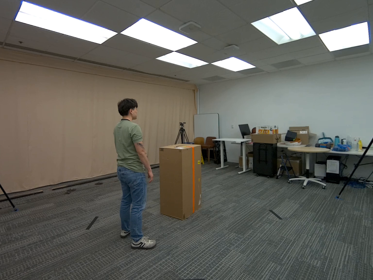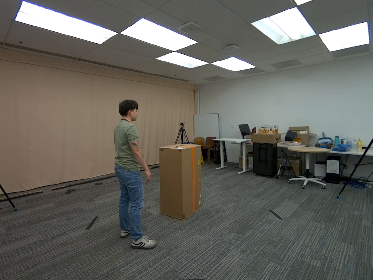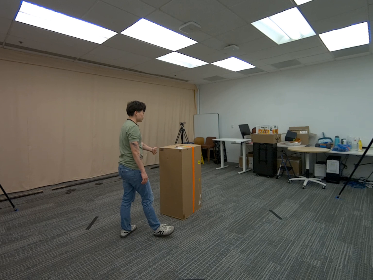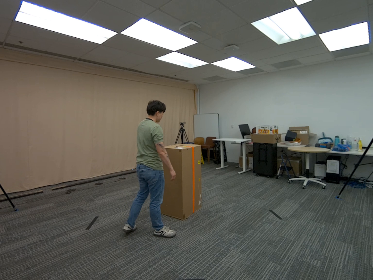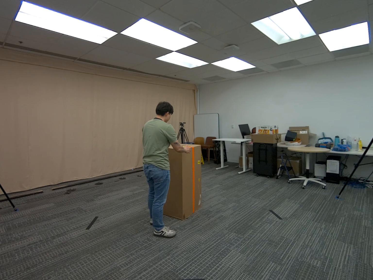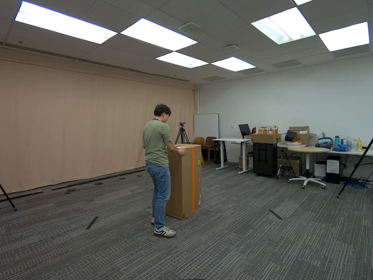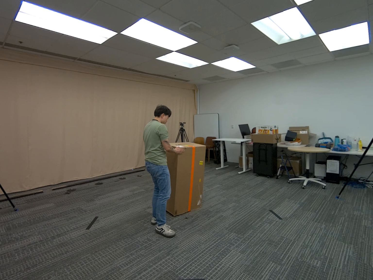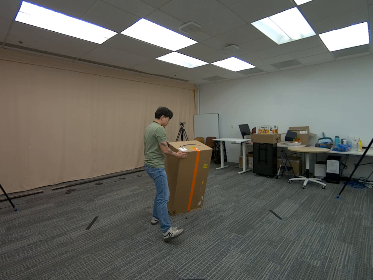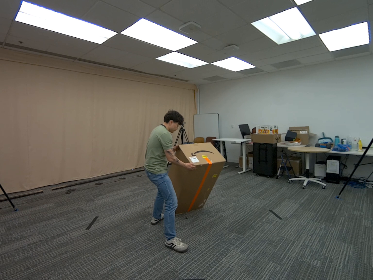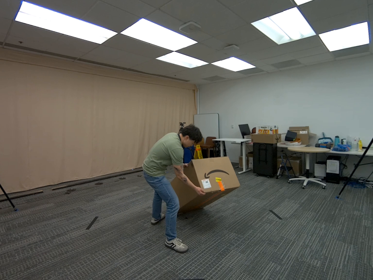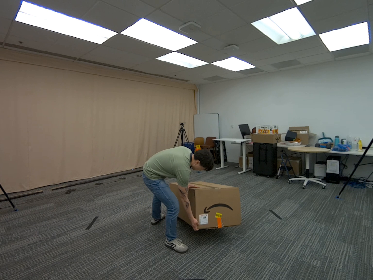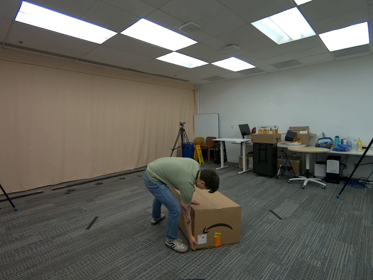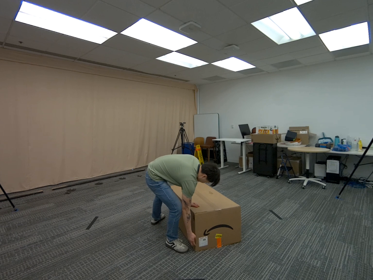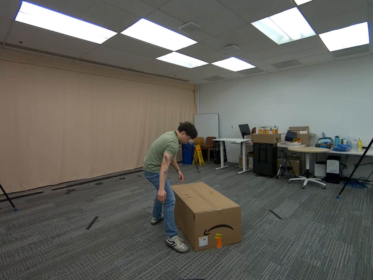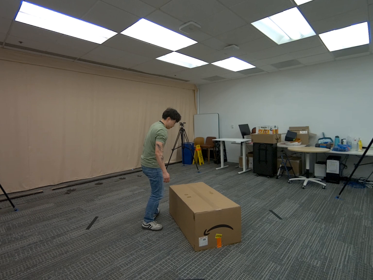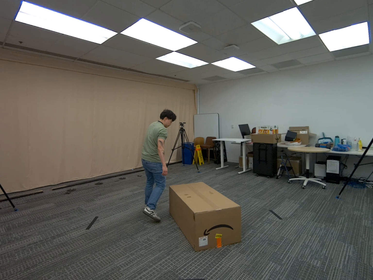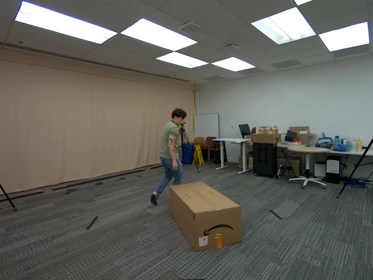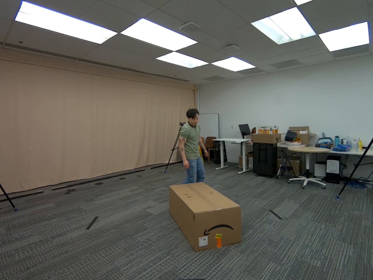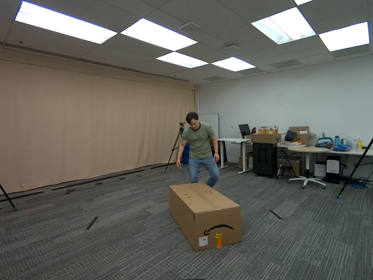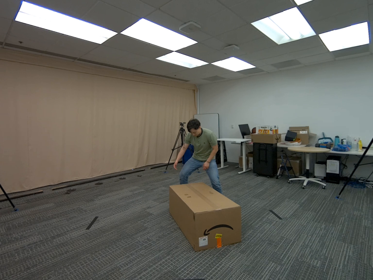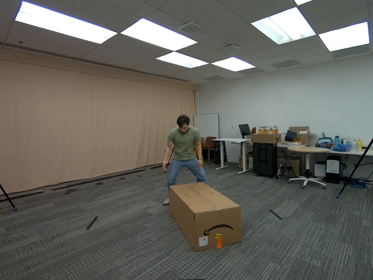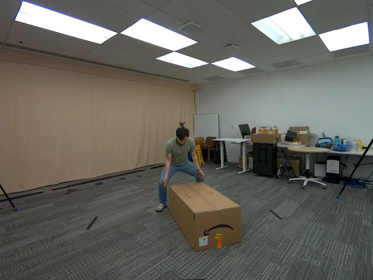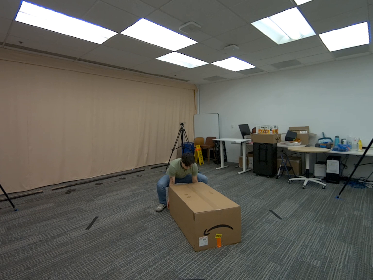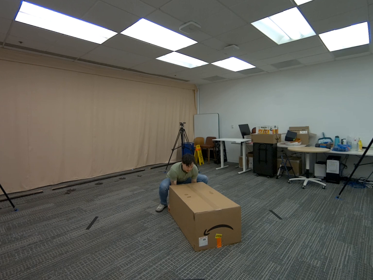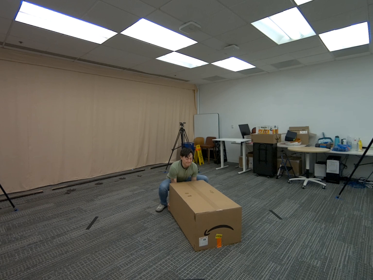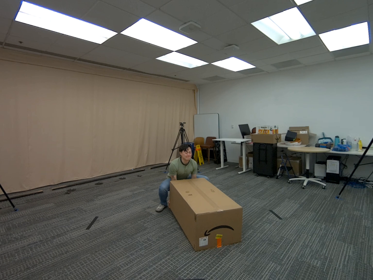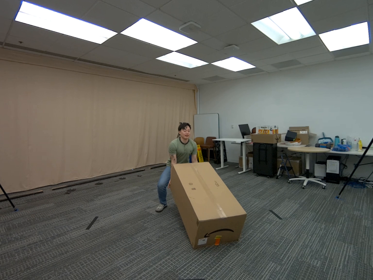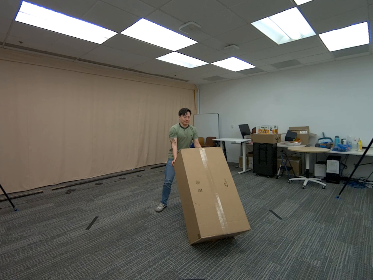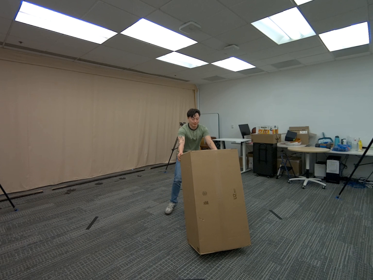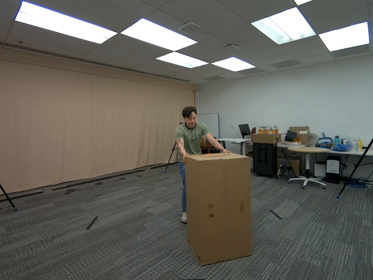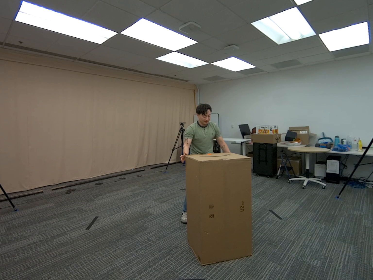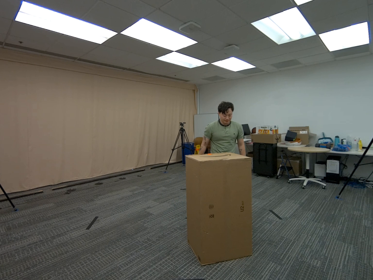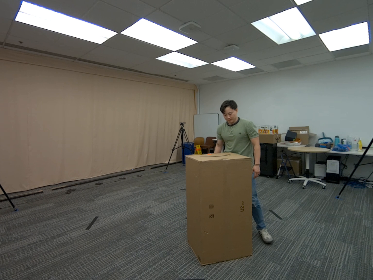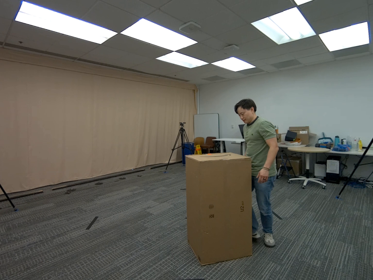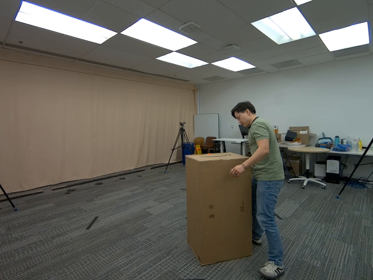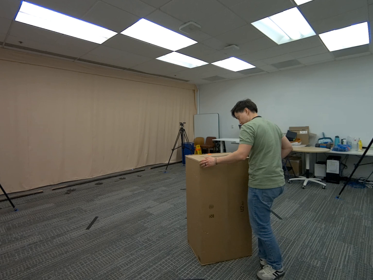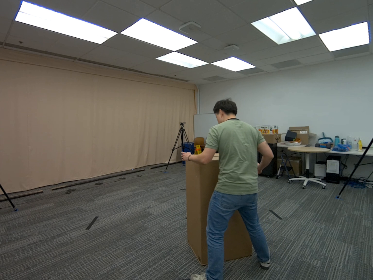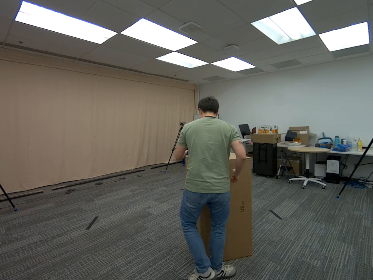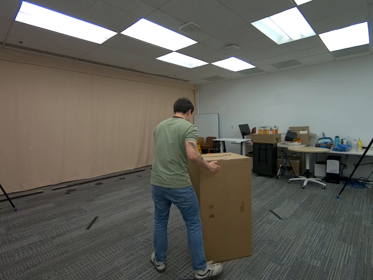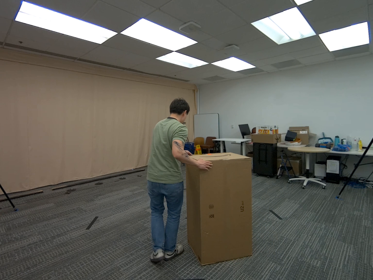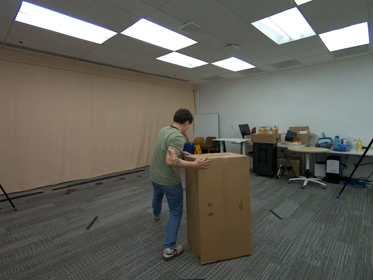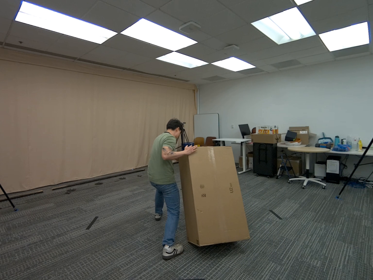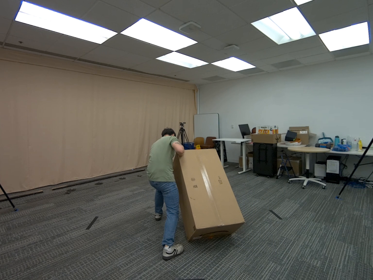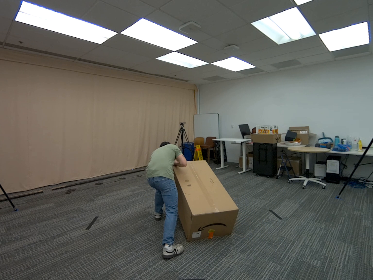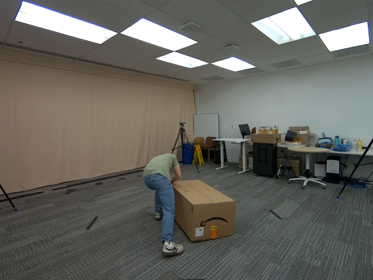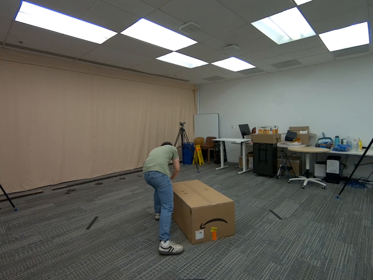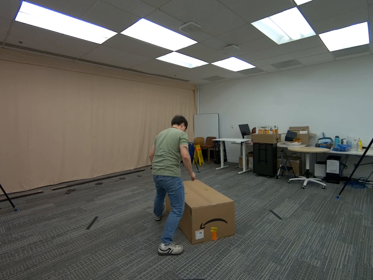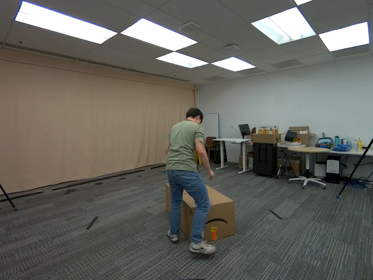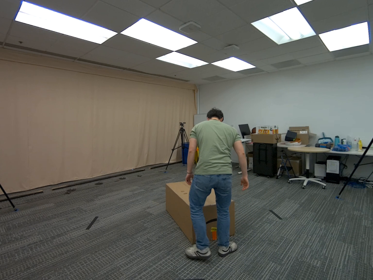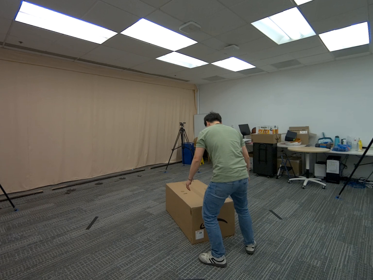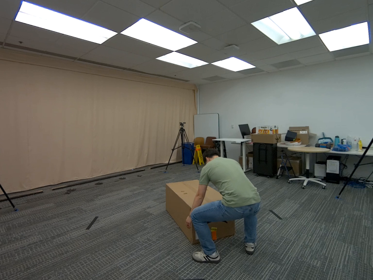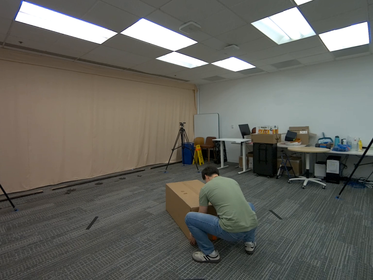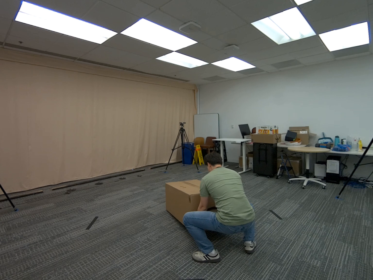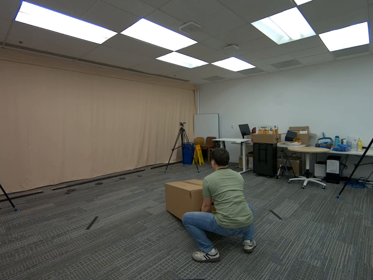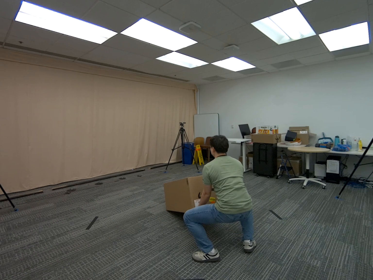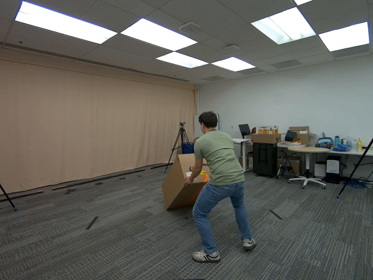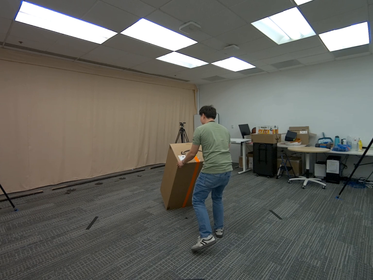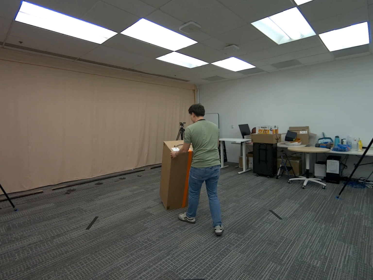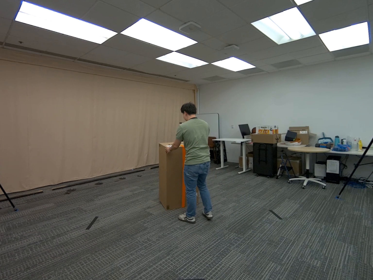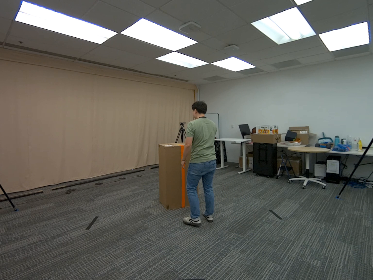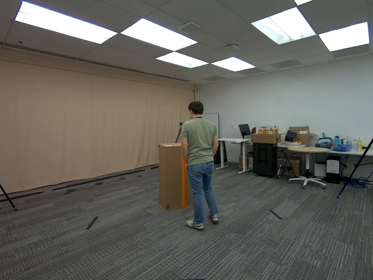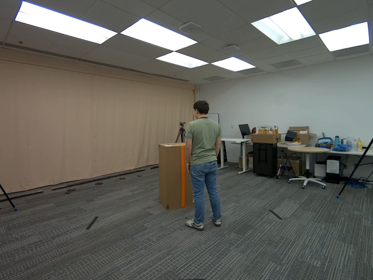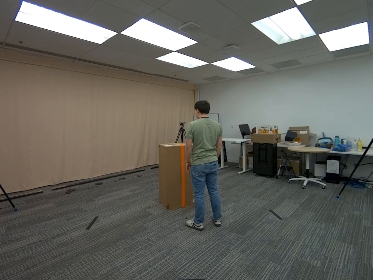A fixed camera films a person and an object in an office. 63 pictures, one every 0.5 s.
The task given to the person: Walk to the giant cardboard box on the ground and use both hands to rotate it into a vertical upright position. Then lower it back down so it lies flat on the ground. Repeat the action by rotating the box upright again and placing it back down flat on the ground.
